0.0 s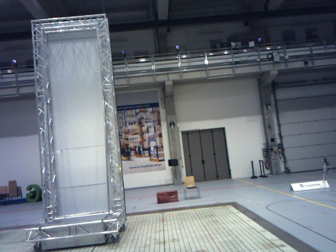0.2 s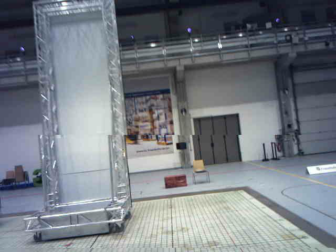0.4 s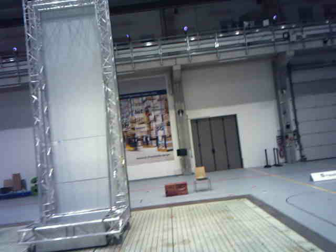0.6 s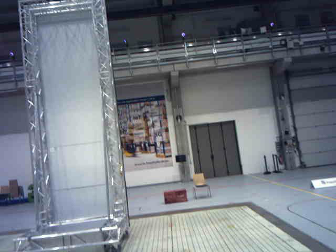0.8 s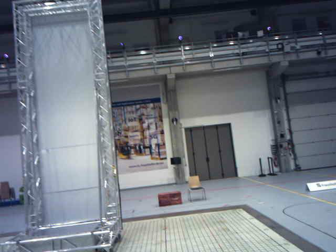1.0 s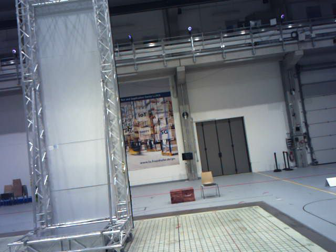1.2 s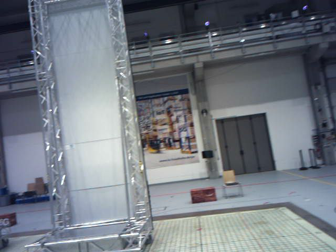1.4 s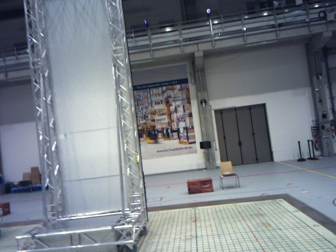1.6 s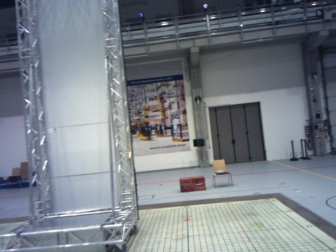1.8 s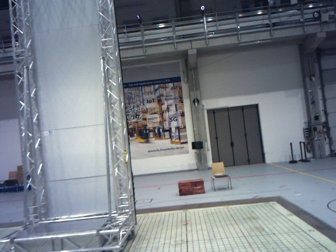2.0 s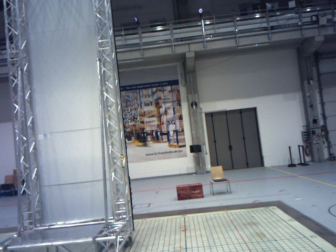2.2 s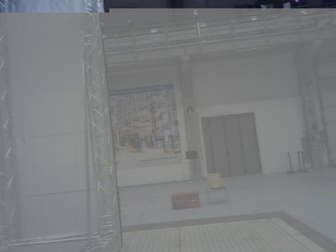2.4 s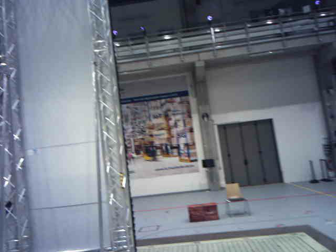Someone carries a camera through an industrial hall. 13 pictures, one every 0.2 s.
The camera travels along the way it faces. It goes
forward.
0.0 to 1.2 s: The camera travels forward, about 1.4 m, so what stands in front looms larger.
1.2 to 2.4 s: The camera travels forward, about 1.4 m, so what stands in front looms larger. It gains speed.
The film runs forward here.
